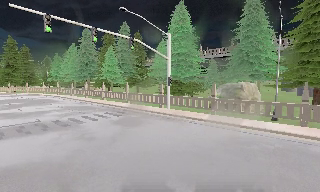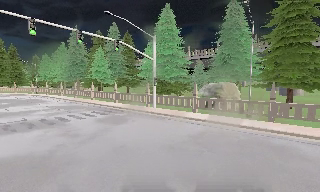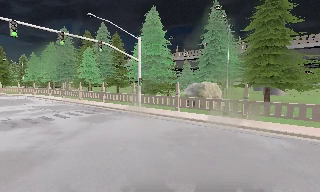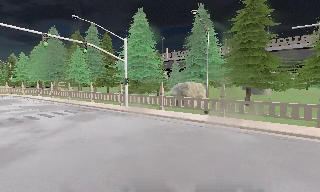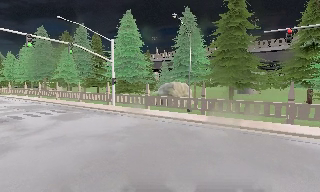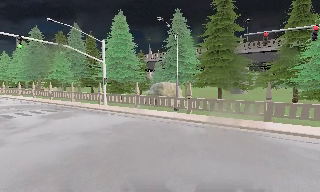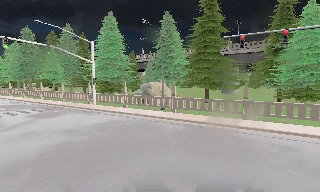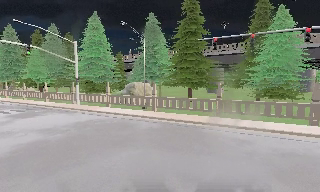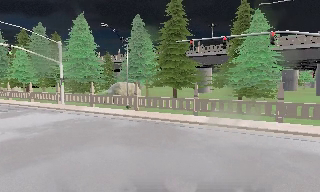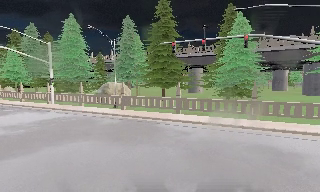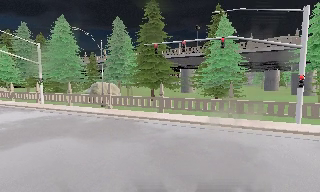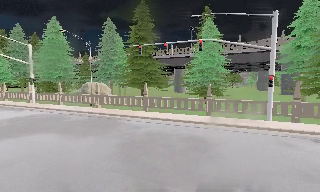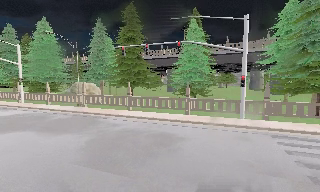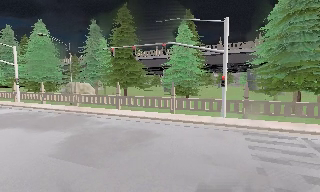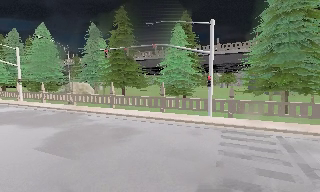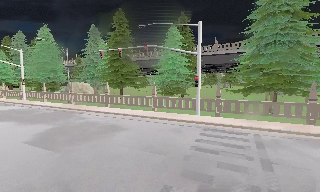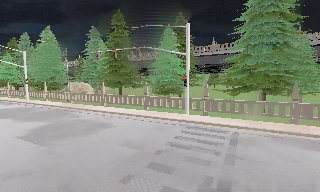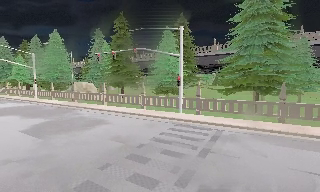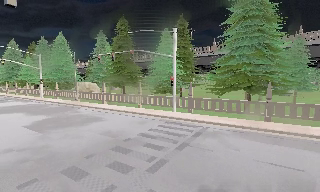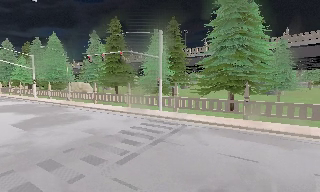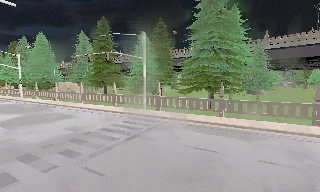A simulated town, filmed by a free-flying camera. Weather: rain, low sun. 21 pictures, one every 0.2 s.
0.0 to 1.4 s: The camera swings to its right by about 15 degrees, and the scene slides to the left. It travels to its right and backward, about 8 m, so close, fixed things drift to the left.
1.4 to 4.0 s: The camera travels to its right and backward, about 18 m, so close, fixed things drift to the left.
The film runs forward here.
